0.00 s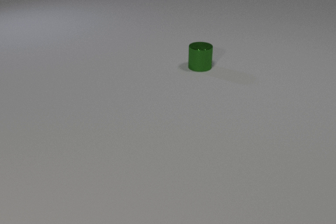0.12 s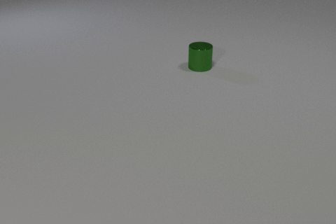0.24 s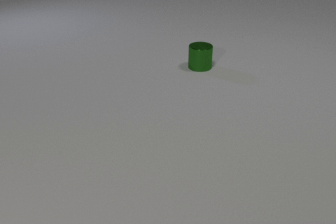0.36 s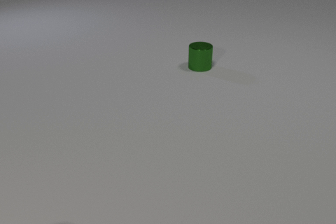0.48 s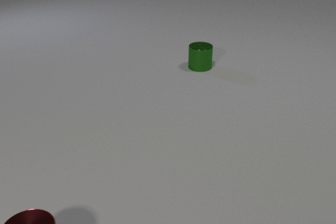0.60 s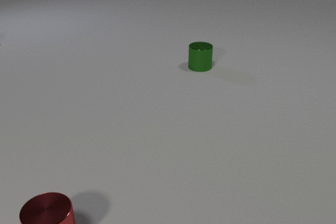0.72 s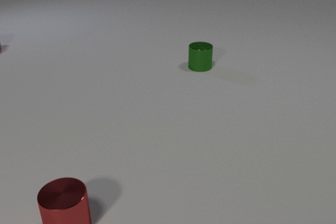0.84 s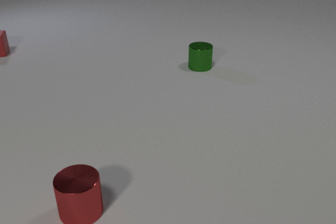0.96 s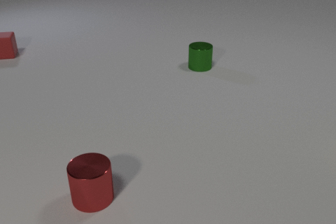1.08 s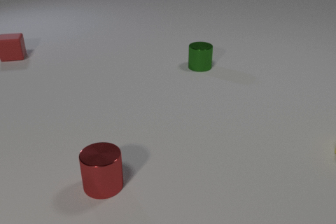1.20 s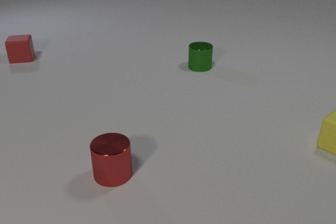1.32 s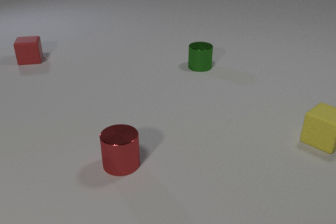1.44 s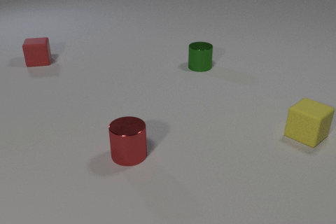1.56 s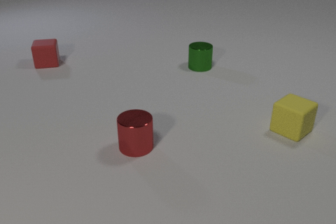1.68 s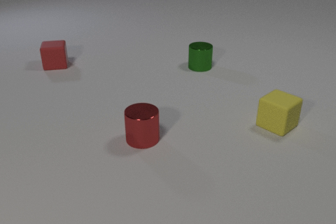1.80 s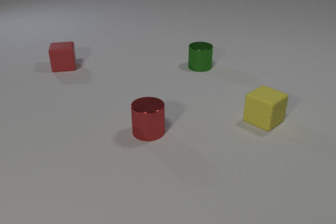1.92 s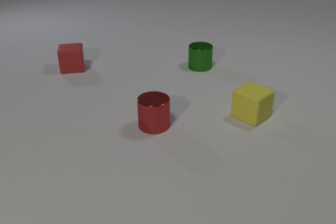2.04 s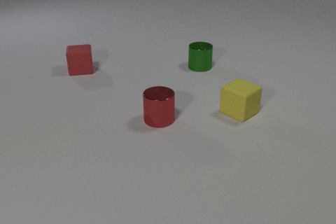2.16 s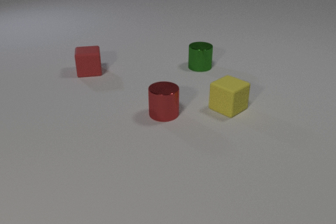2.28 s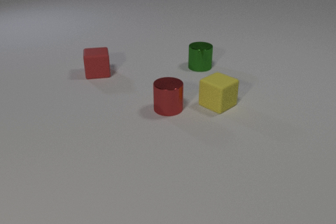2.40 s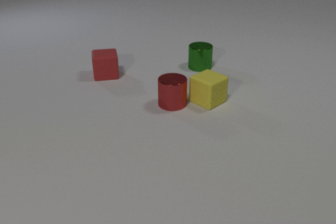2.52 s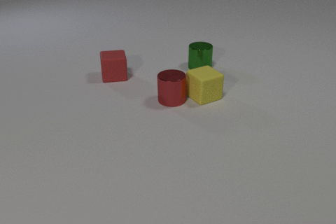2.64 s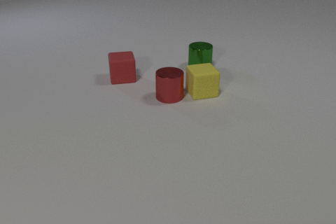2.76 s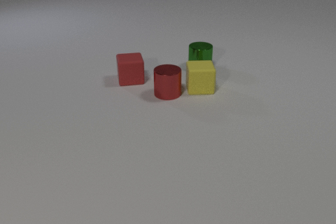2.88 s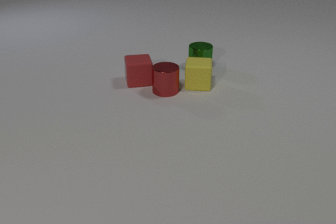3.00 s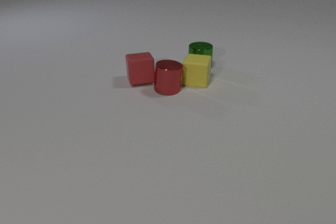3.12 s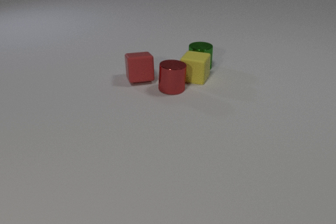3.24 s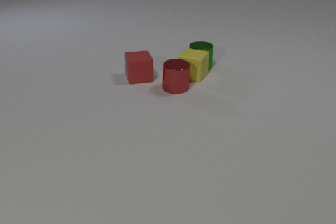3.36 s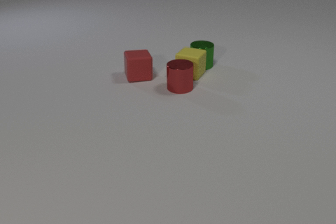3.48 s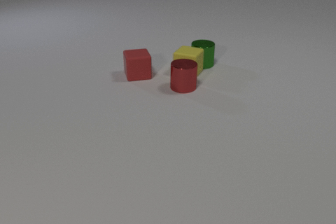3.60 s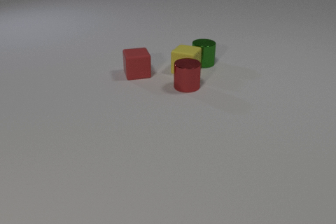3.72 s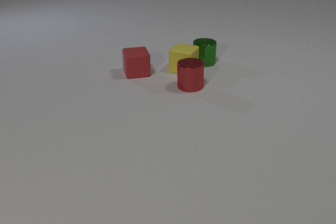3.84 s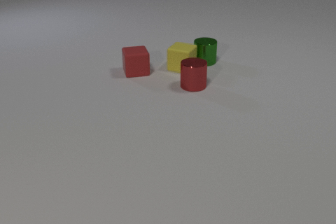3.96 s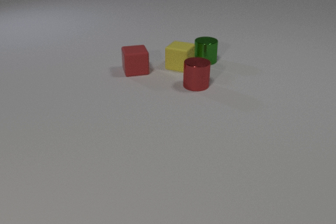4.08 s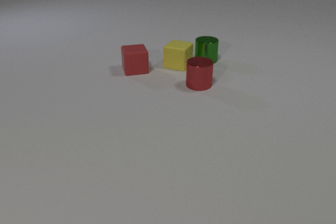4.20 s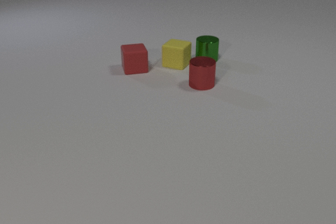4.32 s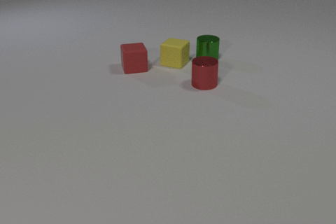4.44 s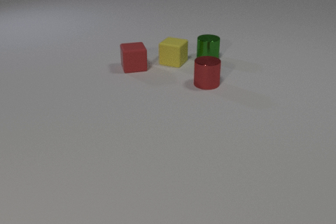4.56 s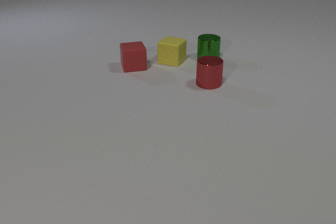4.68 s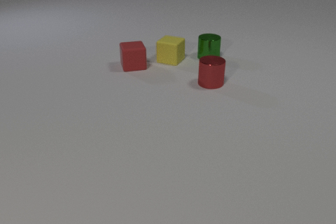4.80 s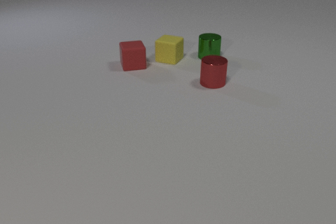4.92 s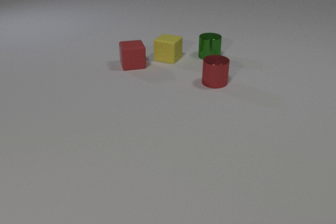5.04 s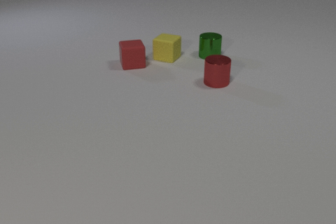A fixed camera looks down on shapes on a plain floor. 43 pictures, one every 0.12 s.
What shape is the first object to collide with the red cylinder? cube.
Are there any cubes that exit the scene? no.
How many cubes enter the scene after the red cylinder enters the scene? 2.
0.00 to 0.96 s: The red metal cylinder comes in at the bottom edge, slides away from the camera and to the right. The red rubber cube comes in at the left edge, slides toward the camera and to the right.
0.96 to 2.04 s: The red metal cylinder slides away from the camera and to the right. The yellow rubber cube comes in at the right edge, slides to the left. The red rubber cube slides to the right and toward the camera.
2.04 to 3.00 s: The red metal cylinder slides away from the camera. The yellow rubber cube slides away from the camera and to the left, spins clockwise seen from above by about 60 degrees, its near face sliding to the left. The red rubber cube slides to the right and toward the camera. The red metal cylinder and the yellow rubber cube collide. The red metal cylinder and the red rubber cube collide.
3.00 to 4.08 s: The red metal cylinder slides to the right. The yellow rubber cube slides away from the camera and to the left. The red rubber cube slides away from the camera. The green metal cylinder slides away from the camera. The yellow rubber cube and the green metal cylinder collide.
4.08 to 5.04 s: The red metal cylinder slides to the right and away from the camera. The yellow rubber cube slides away from the camera and to the left. The red rubber cube slides away from the camera. The green metal cylinder slides away from the camera.
